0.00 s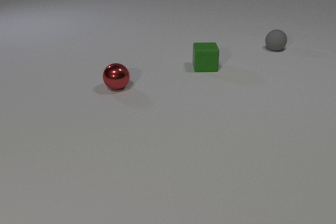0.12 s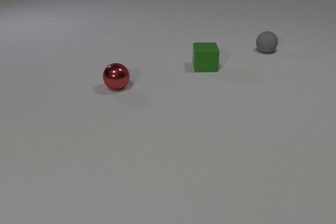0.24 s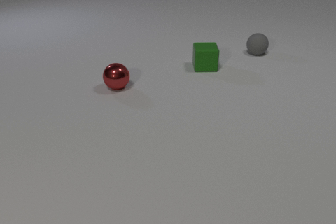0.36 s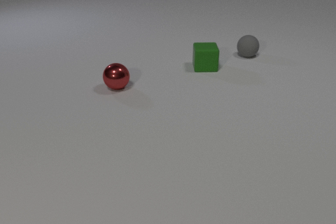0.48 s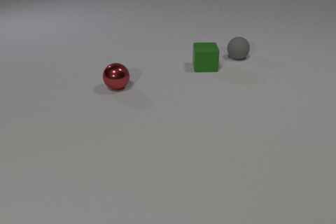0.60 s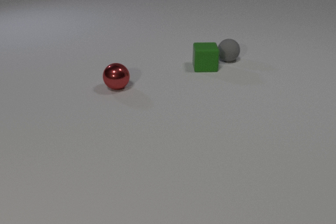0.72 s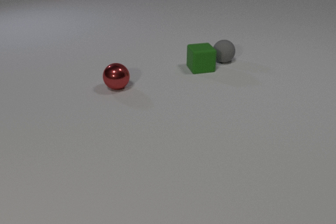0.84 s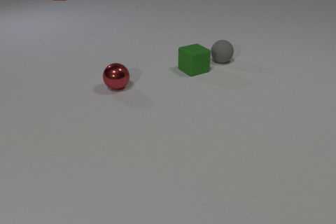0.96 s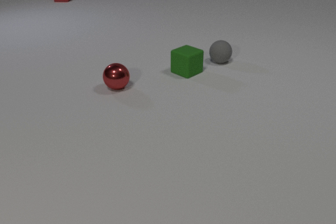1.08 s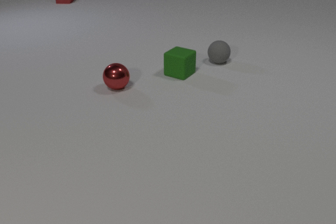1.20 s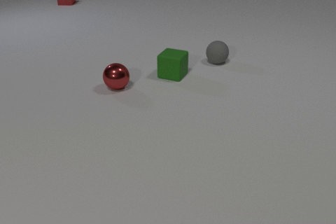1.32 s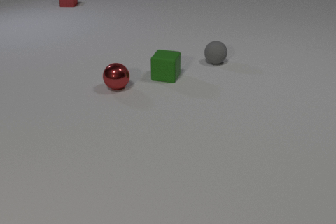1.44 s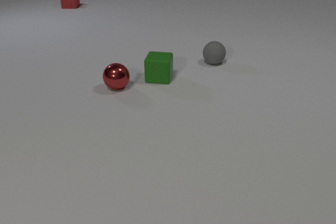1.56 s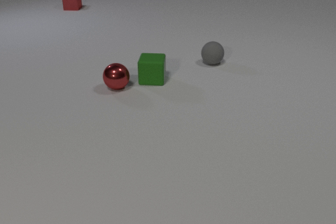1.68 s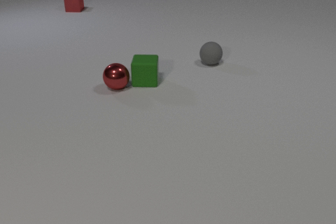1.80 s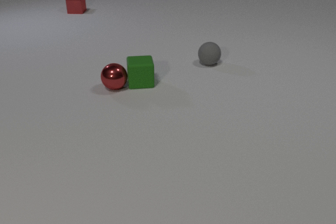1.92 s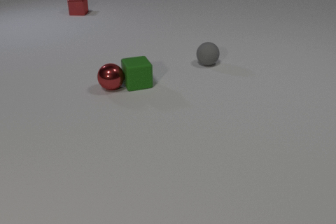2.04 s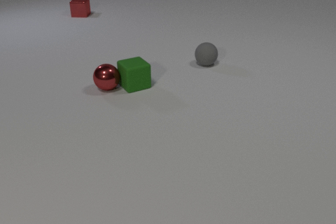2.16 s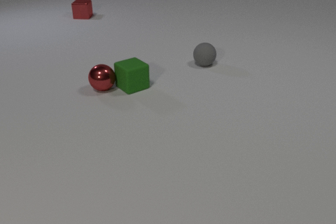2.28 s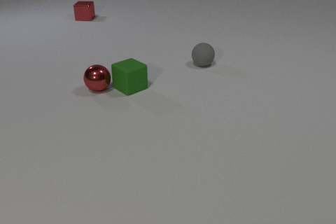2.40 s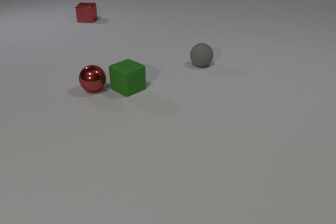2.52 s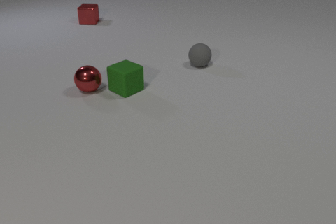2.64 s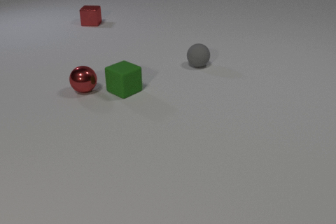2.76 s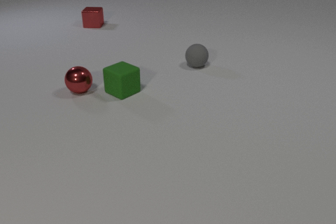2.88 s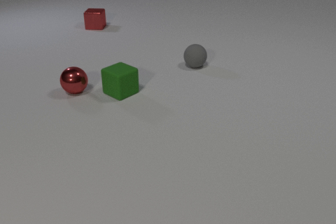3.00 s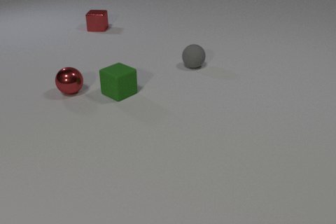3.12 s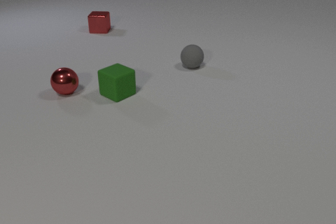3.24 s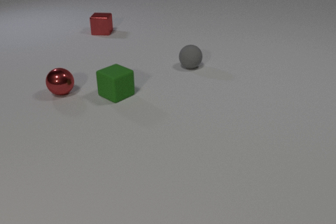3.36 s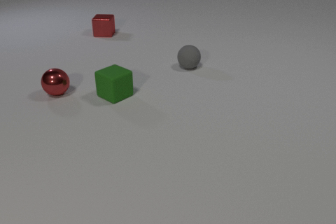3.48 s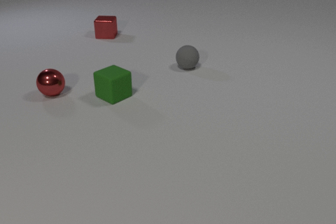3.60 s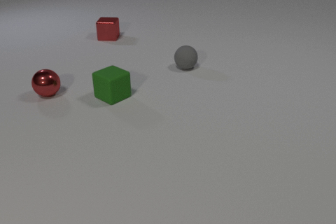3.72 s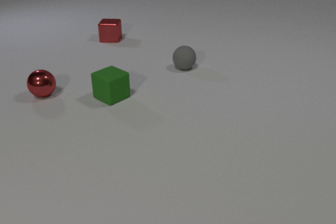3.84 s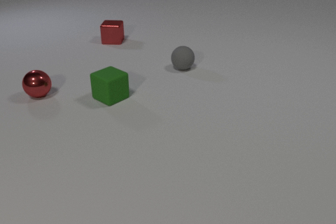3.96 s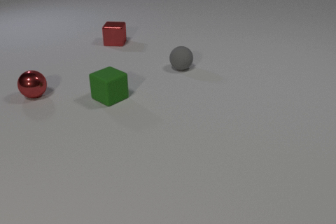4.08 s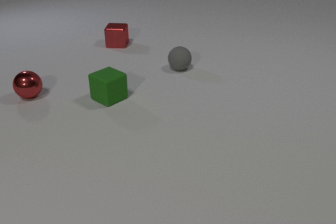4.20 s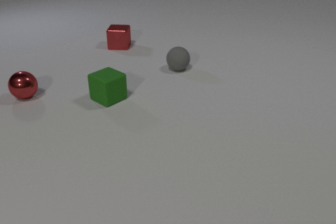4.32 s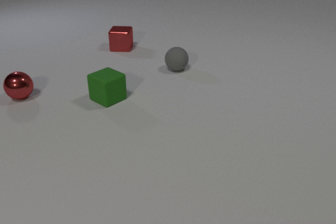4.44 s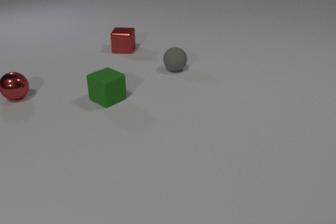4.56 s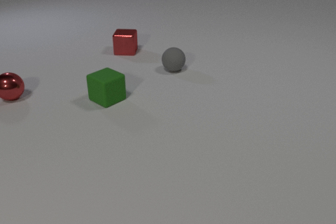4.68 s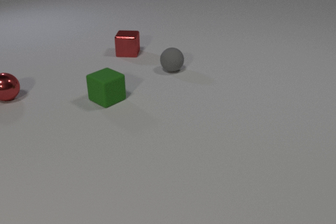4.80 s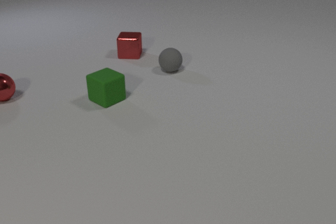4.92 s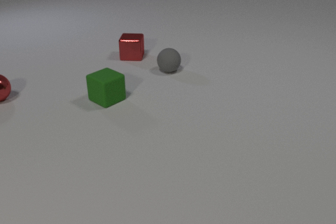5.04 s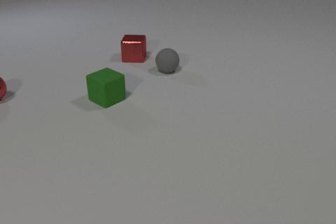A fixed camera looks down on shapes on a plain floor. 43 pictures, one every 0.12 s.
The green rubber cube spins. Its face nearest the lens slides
to the right.
The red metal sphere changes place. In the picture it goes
to the left.
0.00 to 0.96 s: The gray rubber sphere rolls to the left and toward the camera. The green rubber cube slides to the left and toward the camera, spins counterclockwise seen from above by about 45 degrees, its near face sliding to the right. The red metal cube comes in at the top edge, slides toward the camera. The gray rubber sphere and the green rubber cube collide.
0.96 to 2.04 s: The gray rubber sphere rolls to the left and toward the camera. The green rubber cube slides to the left and toward the camera, spins so that its near face slides to the right, counterclockwise seen from above. The red metal sphere rolls to the left. The red metal cube slides toward the camera. The green rubber cube and the red metal sphere collide.
2.04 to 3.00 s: The gray rubber sphere rolls to the left and toward the camera. The green rubber cube slides toward the camera and to the left. The red metal sphere rolls to the left. The red metal cube slides toward the camera.
3.00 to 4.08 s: The gray rubber sphere rolls to the left and toward the camera. The green rubber cube slides to the left and toward the camera. The red metal sphere rolls to the left. The red metal cube slides toward the camera.
4.08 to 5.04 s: The gray rubber sphere rolls to the left and toward the camera. The red metal sphere rolls to the left. The red metal cube slides toward the camera and to the right.
What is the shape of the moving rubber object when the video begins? sphere.
What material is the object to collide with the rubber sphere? rubber.
Are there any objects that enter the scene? yes.
